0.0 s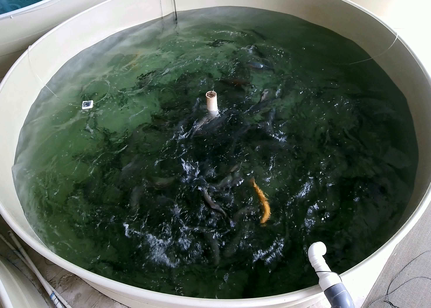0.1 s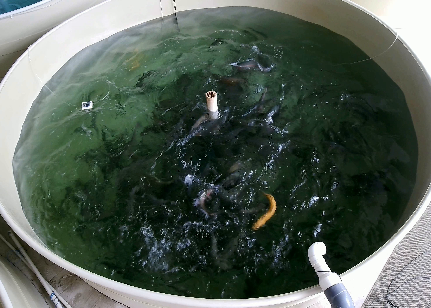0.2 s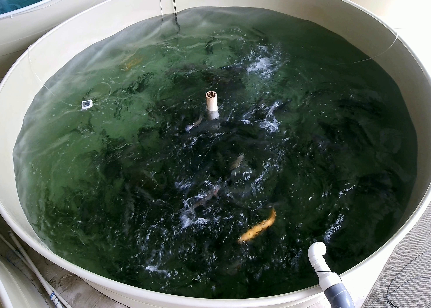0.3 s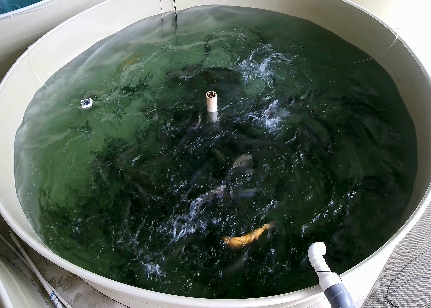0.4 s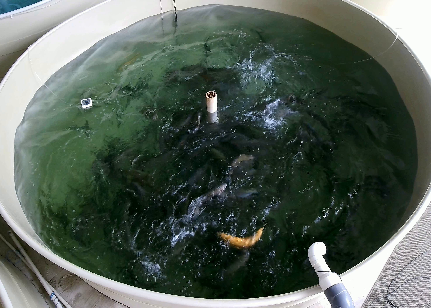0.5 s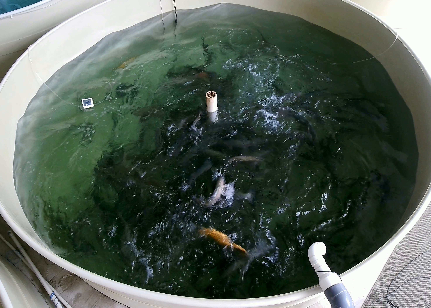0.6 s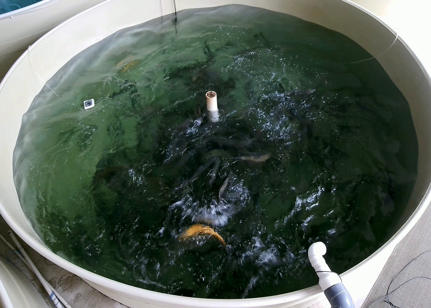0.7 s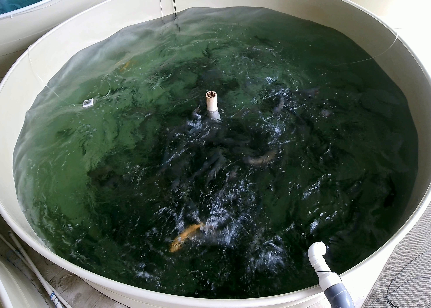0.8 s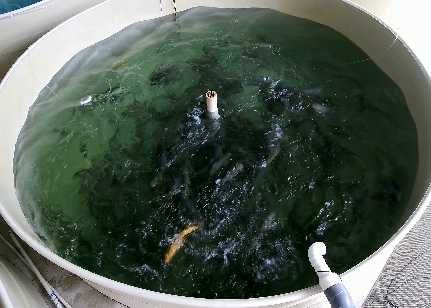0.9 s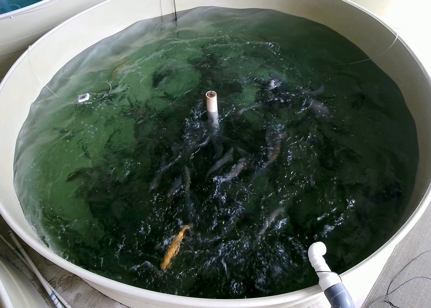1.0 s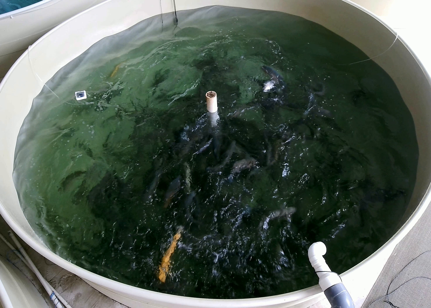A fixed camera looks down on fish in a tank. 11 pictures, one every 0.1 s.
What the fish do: Strong feeding.
